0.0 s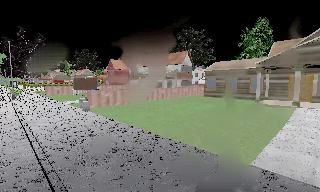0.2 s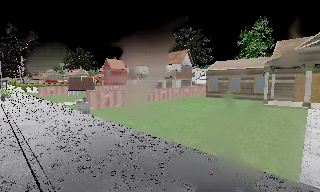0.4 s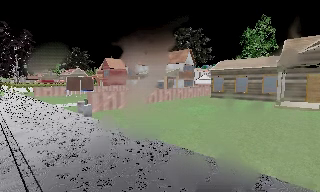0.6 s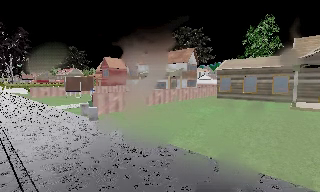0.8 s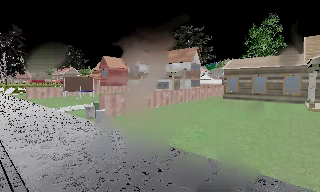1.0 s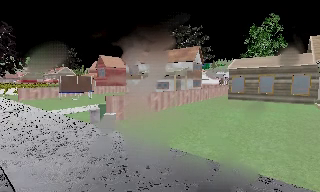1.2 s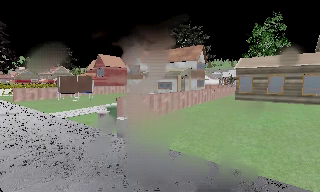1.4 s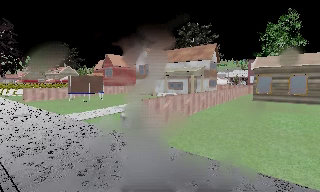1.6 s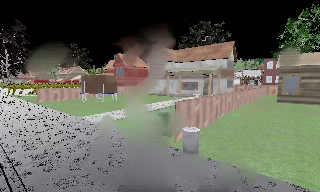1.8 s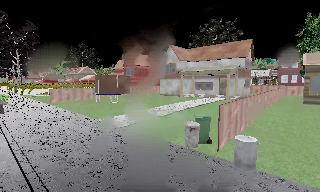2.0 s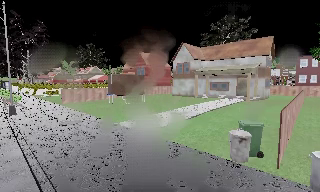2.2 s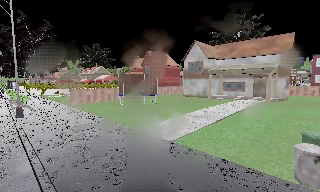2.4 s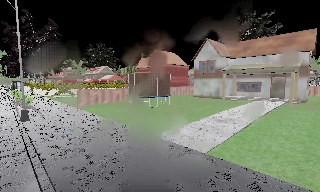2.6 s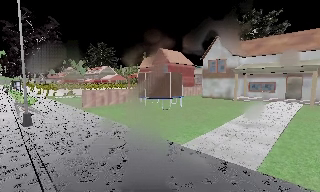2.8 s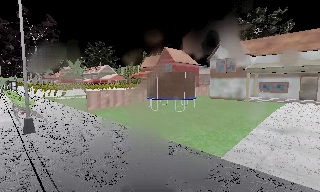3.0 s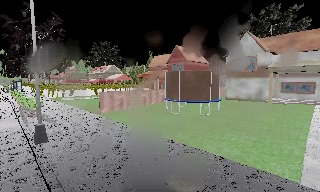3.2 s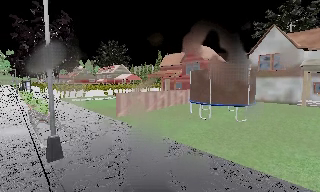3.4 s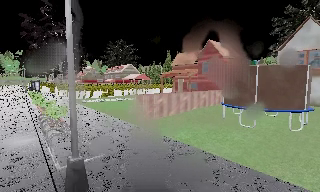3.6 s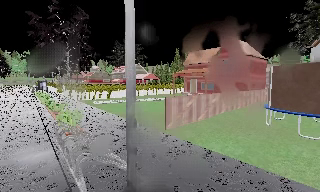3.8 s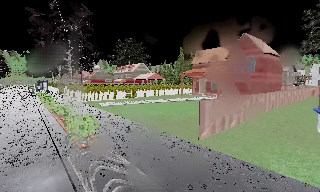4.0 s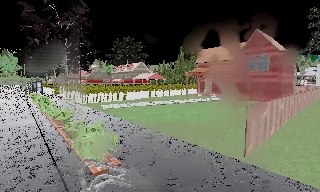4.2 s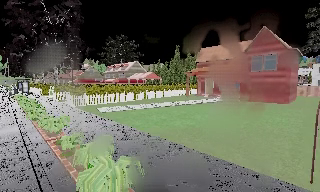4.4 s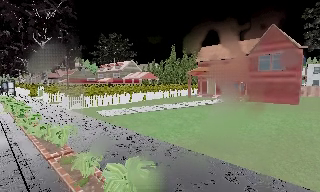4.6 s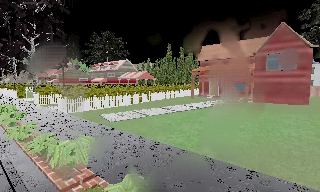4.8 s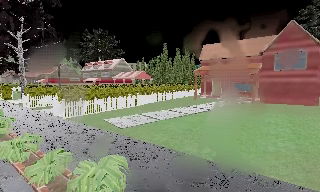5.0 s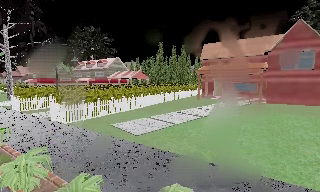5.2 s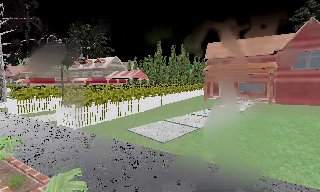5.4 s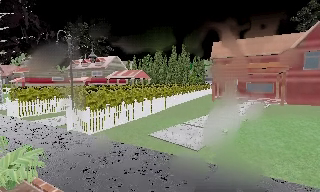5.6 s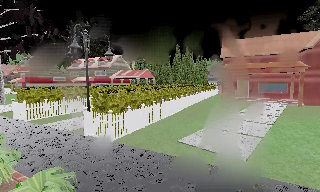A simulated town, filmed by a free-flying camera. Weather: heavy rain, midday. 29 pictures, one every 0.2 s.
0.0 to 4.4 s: The camera travels to its left and forward, about 35 m, so close, fixed things drift to the right.
4.4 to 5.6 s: The camera pans to its right, which is clockwise from overhead, by about 15 degrees. It travels to its left and forward, about 10 m, so close, fixed things drift to the right.
The film runs forward here.
